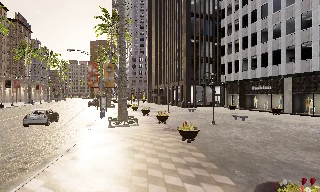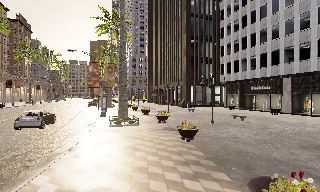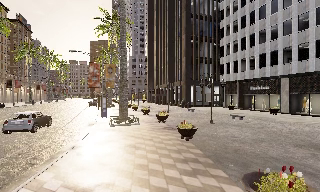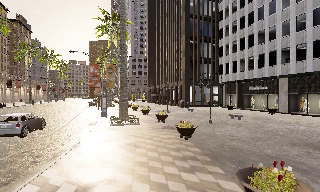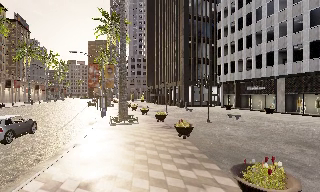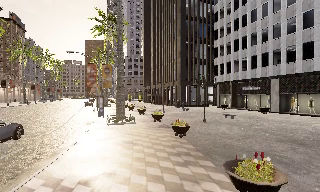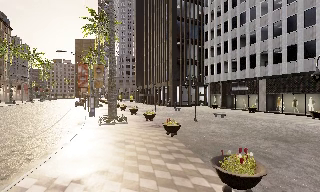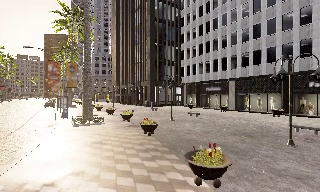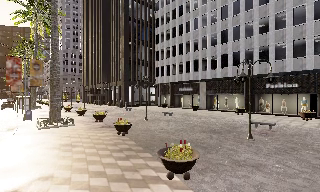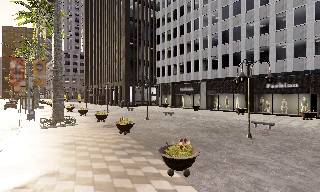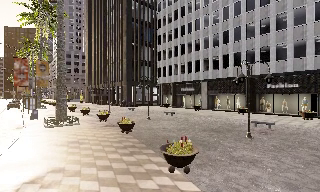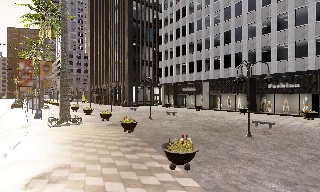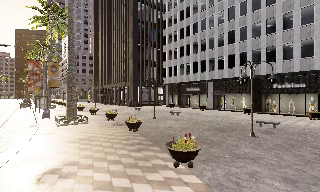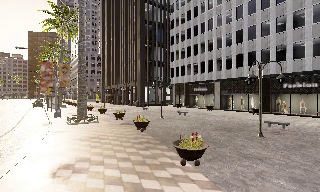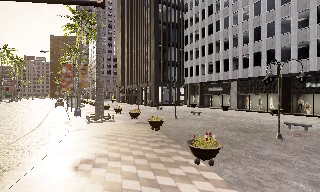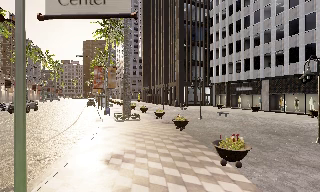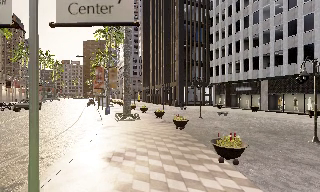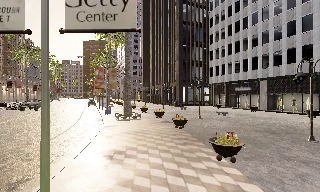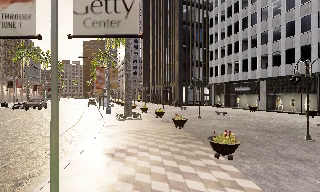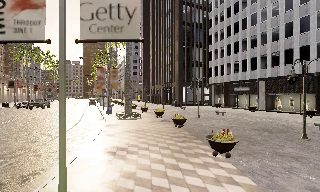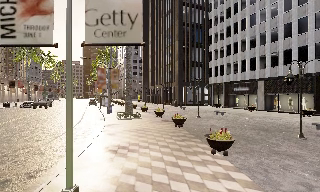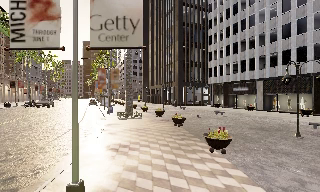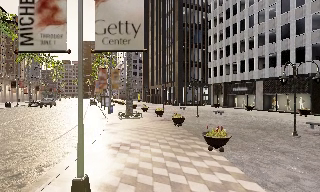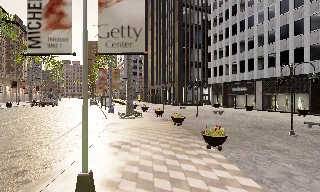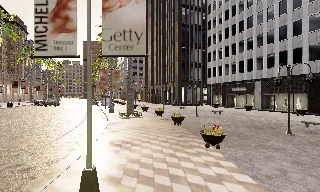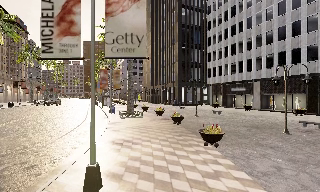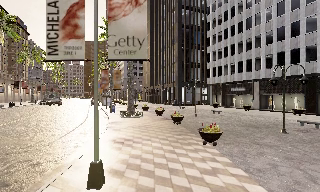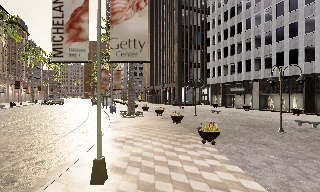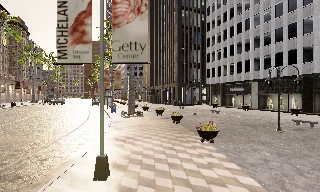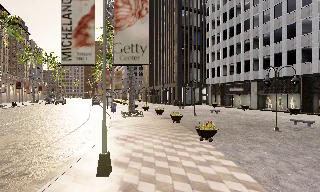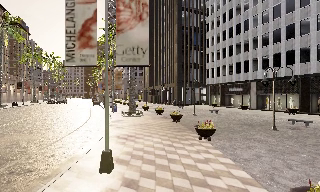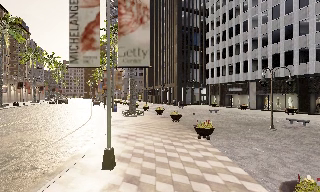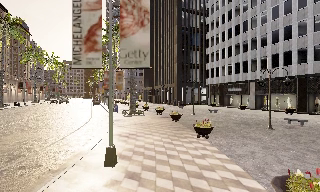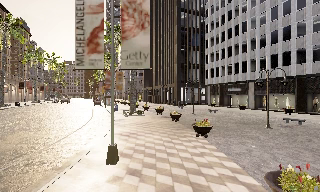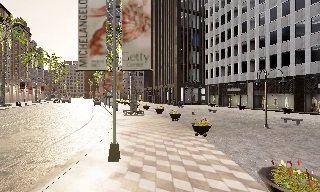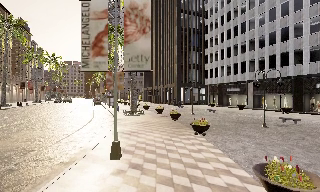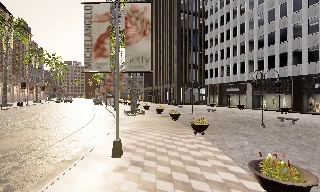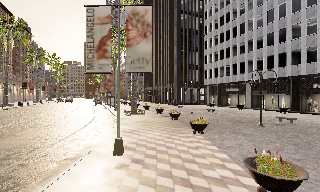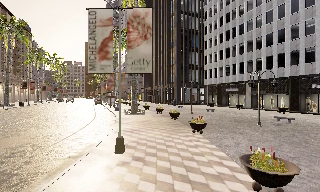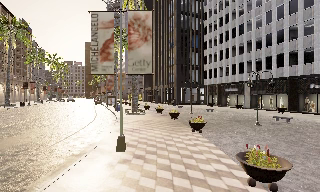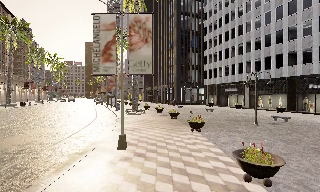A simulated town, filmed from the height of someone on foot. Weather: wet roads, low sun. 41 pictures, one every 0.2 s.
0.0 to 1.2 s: The camera travels backward, about 1.5 m, so what stands in front gets smaller.
1.2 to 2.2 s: The scene slides to the left, as the camera pans about 15 degrees to its right. It travels backward, about 1 m, so what stands in front gets smaller.
2.2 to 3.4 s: The scene slides to the right, as the camera pans about 20 degrees to its left. It travels backward, about 1 m, so what stands in front gets smaller.
3.4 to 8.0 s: The camera travels backward, about 5 m, so what stands in front gets smaller.
The film runs backward here.
